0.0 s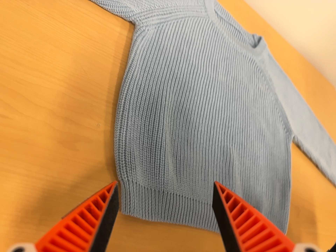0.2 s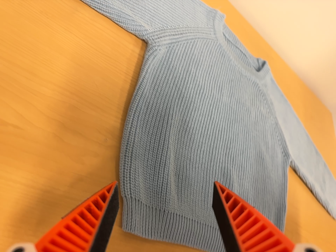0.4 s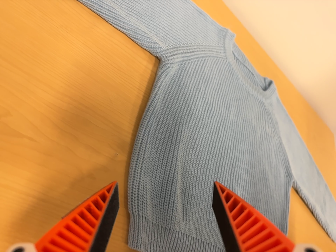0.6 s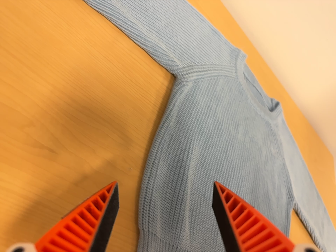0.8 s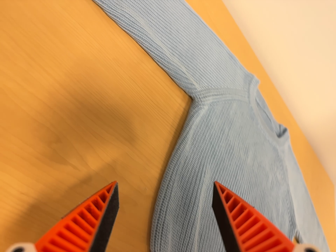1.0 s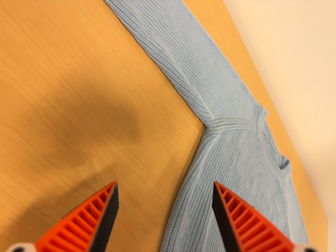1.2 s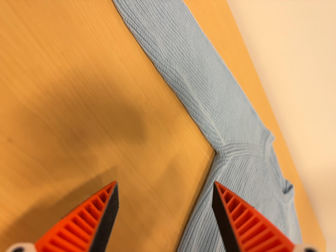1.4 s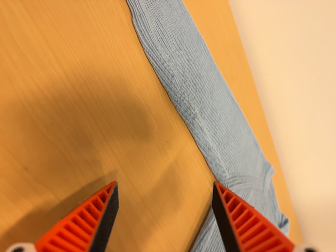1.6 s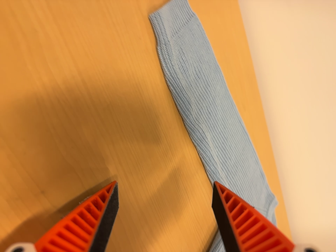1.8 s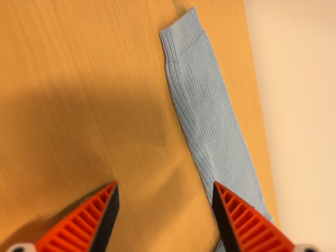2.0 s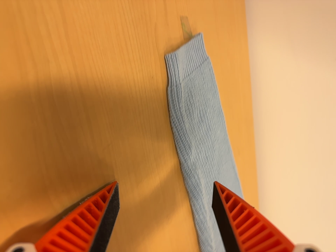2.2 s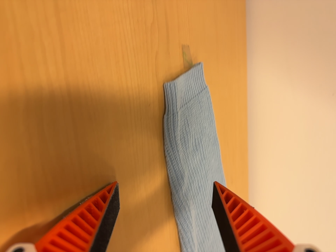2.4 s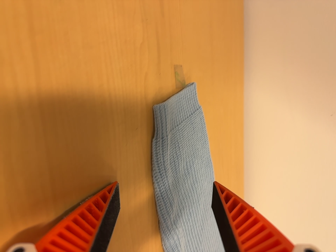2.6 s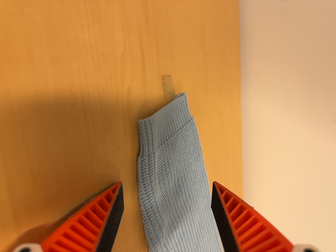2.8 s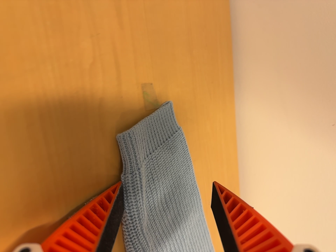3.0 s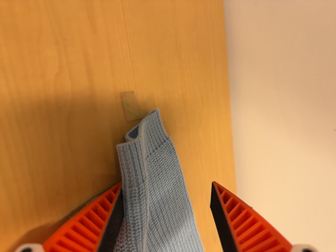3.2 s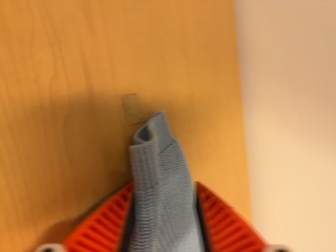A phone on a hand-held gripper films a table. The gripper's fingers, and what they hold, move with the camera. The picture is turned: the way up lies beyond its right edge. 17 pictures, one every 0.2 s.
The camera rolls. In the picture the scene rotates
clockwise.
The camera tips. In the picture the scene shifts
downward.
0.0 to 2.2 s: The camera pans to its right by about 10 degrees. It travels to its left and toward the top of its view, about 24 cm. Its aim tips toward the top of its view by about 25 degrees, and the scene shifts downward. It rolls about its line of sight by about 50 degrees, and the scene rotates clockwise.
2.2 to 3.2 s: The camera travels forward, to its right and toward the top of its view, about 12 cm, so what stands in front looms larger.
The film runs forward here.
